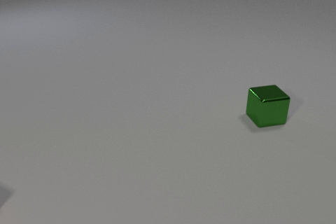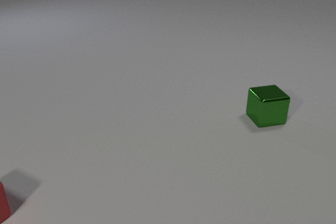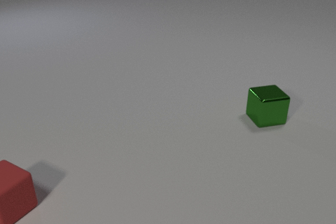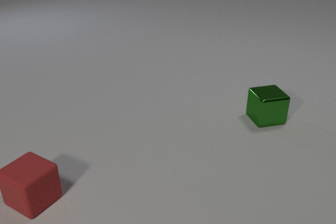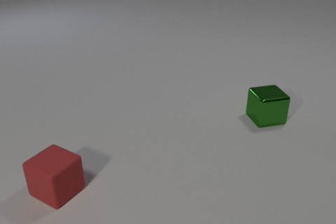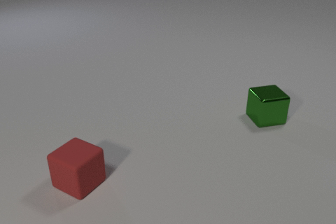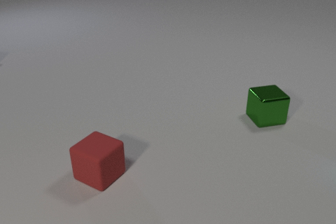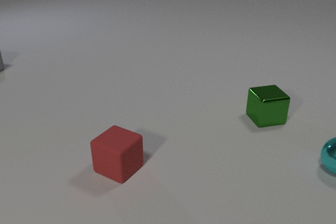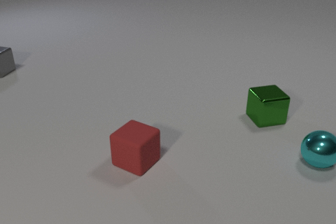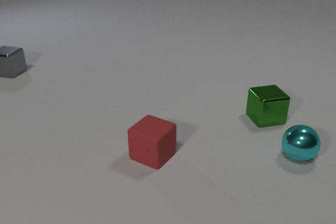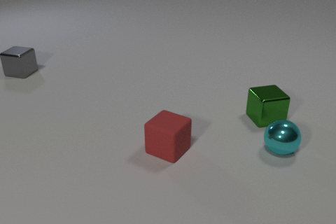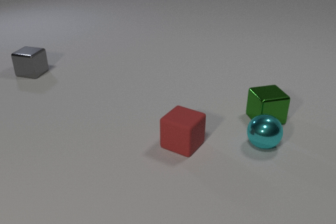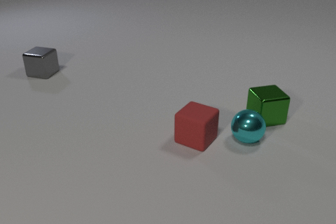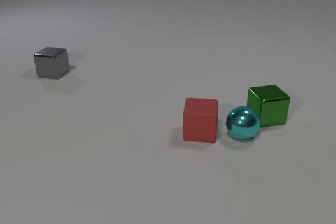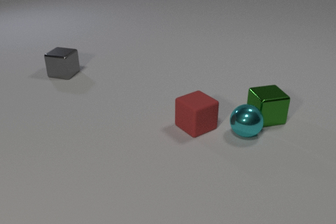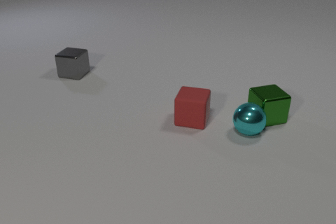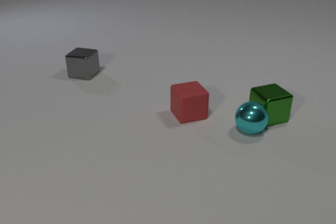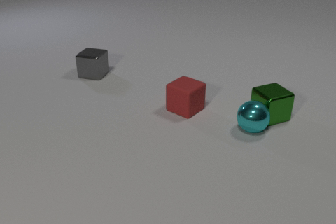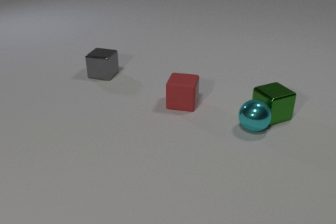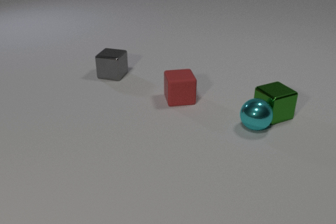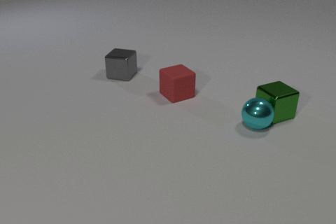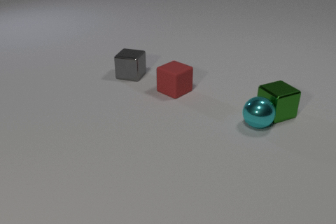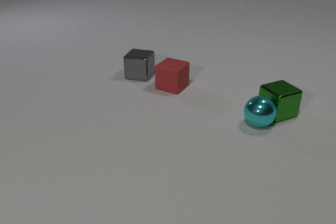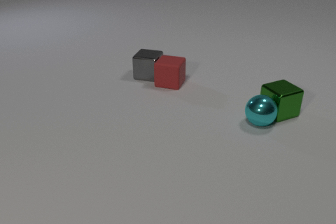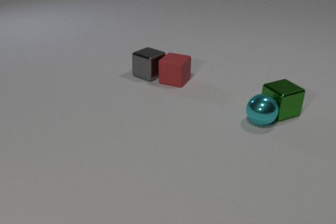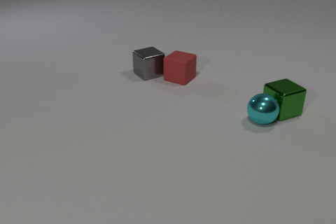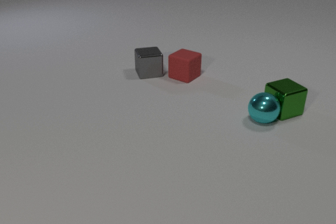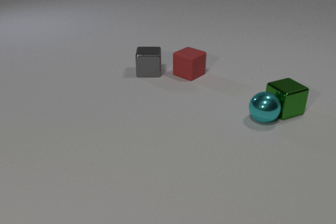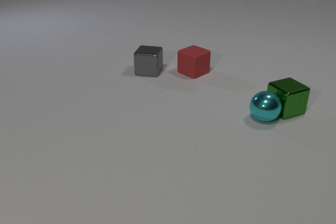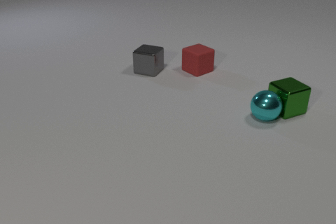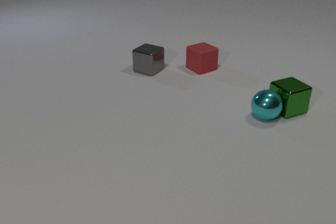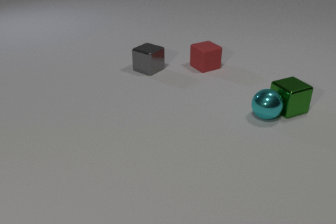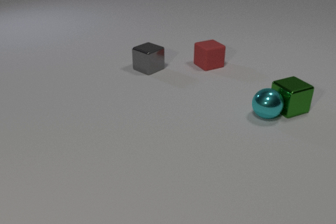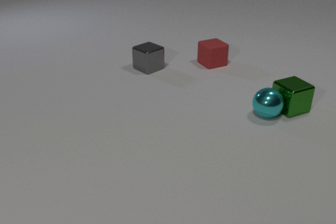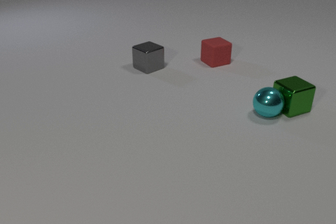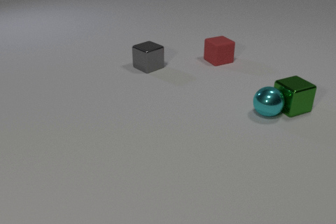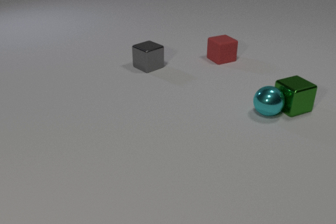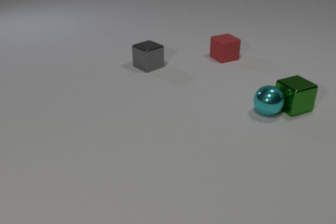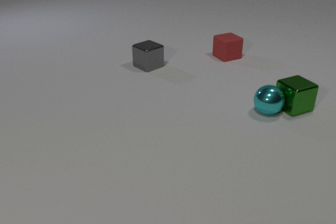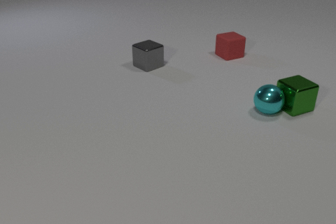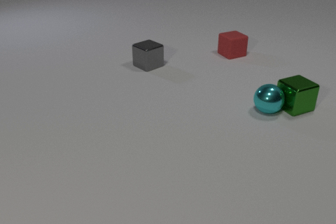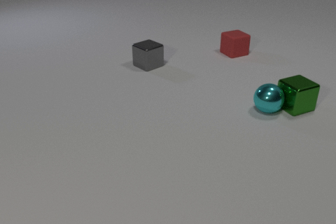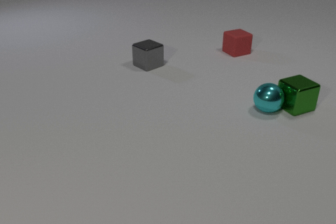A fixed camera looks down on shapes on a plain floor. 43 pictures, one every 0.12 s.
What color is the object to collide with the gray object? red.
How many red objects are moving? 1.
What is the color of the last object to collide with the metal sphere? green.
0.00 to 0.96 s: The cyan metal sphere comes in at the right edge, rolls to the left. The red rubber cube comes in at the left edge, slides to the right. The gray metal cube comes in at the left edge, slides to the right and toward the camera.
0.96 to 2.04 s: The cyan metal sphere rolls to the left and away from the camera. The red rubber cube slides away from the camera and to the right. The gray metal cube slides to the right. The cyan metal sphere and the red rubber cube collide. The cyan metal sphere and the green metal cube collide.
2.04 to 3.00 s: The cyan metal sphere rolls away from the camera and to the right. The red rubber cube slides away from the camera. The gray metal cube slides to the right, spins so that its near face slides to the left, clockwise seen from above. The green metal cube slides away from the camera and to the right. The red rubber cube and the gray metal cube collide.
3.00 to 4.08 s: The cyan metal sphere rolls away from the camera. The red rubber cube slides away from the camera and to the right. The gray metal cube slides away from the camera, spins clockwise seen from above by about 75 degrees, its near face sliding to the left. The green metal cube slides away from the camera and to the right.
4.08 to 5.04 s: The cyan metal sphere rolls away from the camera. The red rubber cube slides away from the camera and to the right. The gray metal cube slides away from the camera.
